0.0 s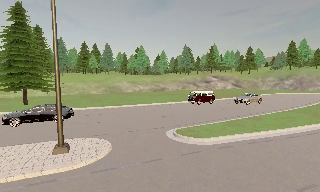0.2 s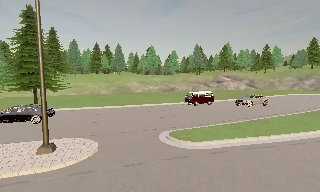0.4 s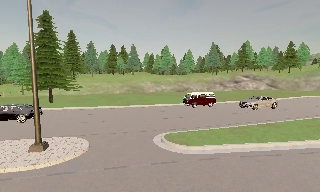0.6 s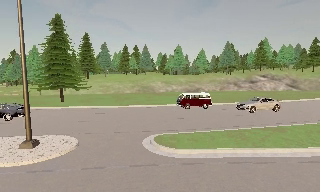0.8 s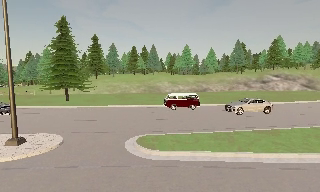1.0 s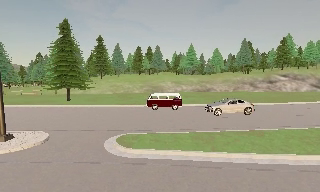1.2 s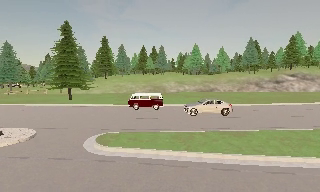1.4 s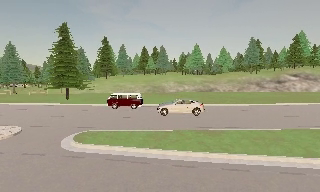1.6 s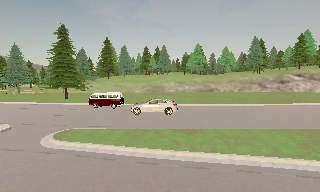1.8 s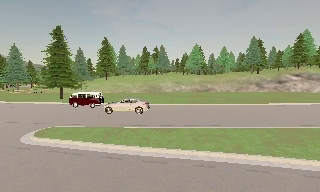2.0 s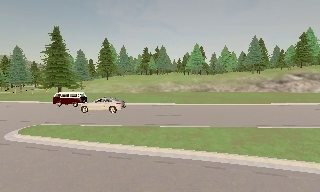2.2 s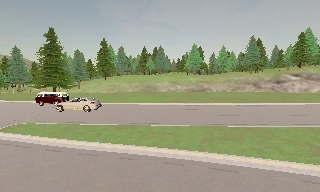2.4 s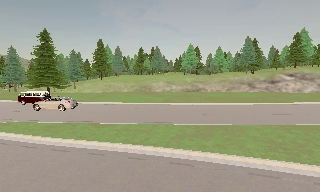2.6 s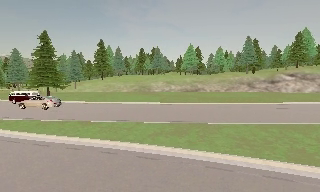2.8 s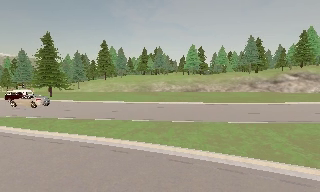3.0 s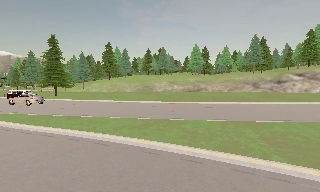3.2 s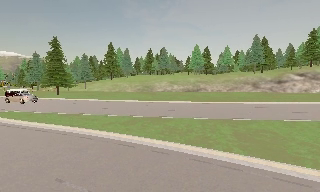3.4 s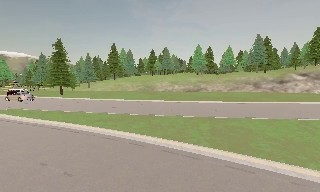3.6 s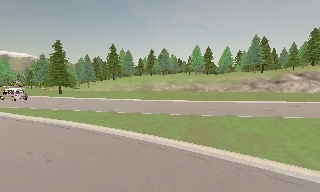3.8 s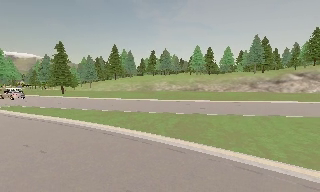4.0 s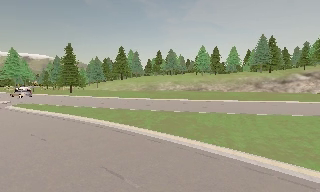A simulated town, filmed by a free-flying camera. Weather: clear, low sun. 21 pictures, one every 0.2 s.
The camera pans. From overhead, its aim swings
counterclockwise.
0.0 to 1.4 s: The camera pans to its left, which is counterclockwise from overhead, by about 25 degrees. It travels to its right, about 11 m.
1.4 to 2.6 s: The camera travels to its right, about 10 m, so close, fixed things drift to the left.
2.6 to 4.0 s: The camera pans to its left, which is counterclockwise from overhead, by about 15 degrees. It travels to its right and backward, about 12 m, so close, fixed things drift to the left.
The film runs forward here.
